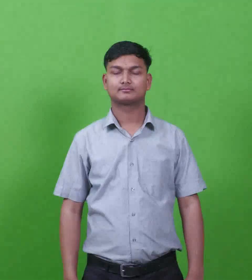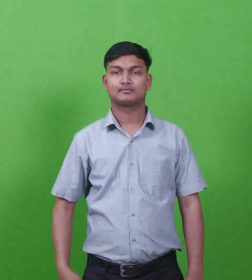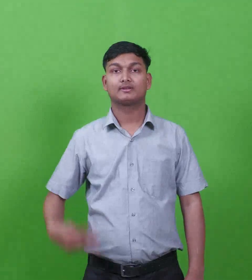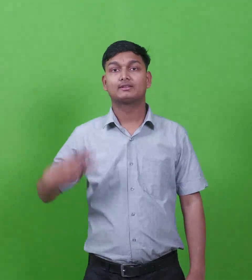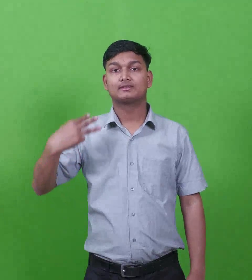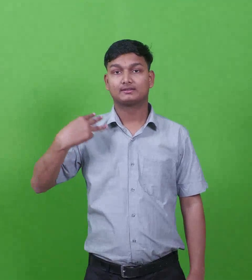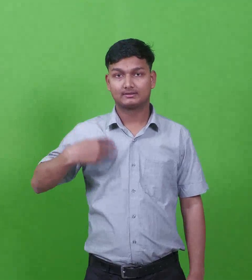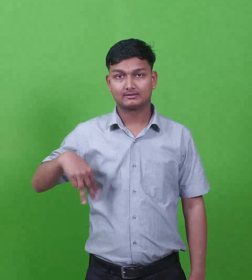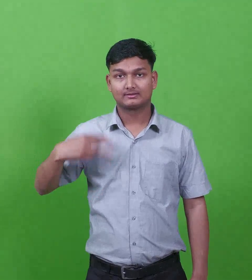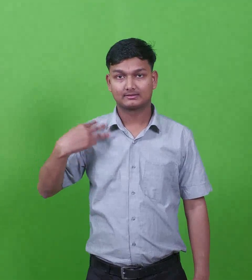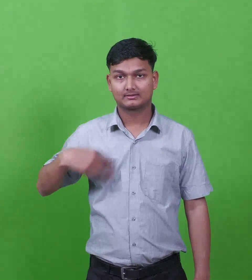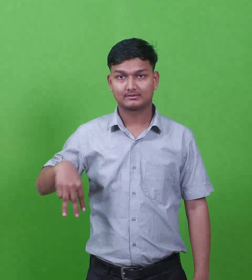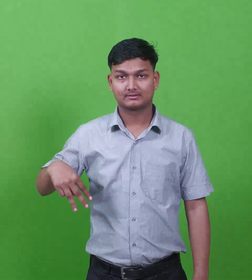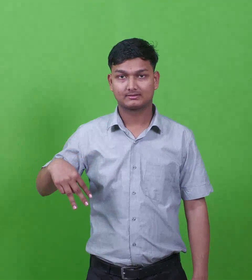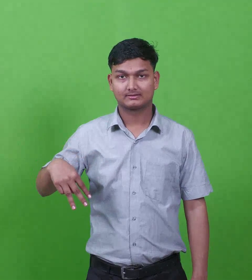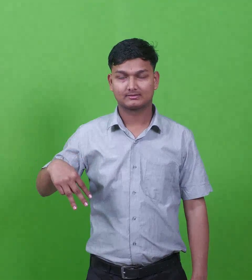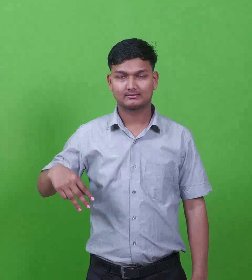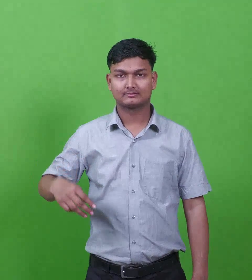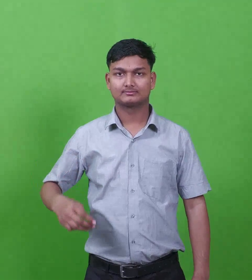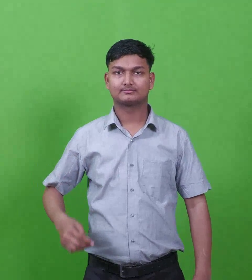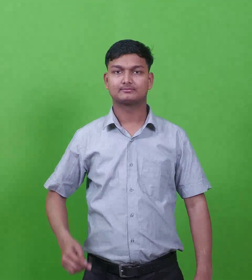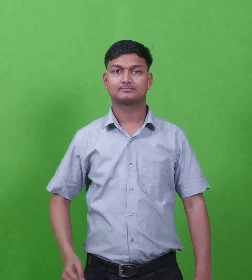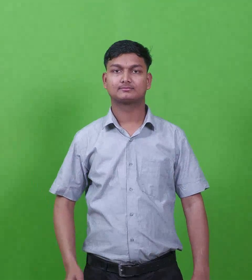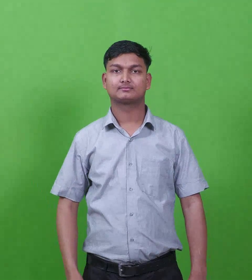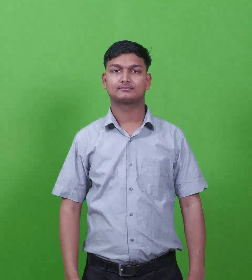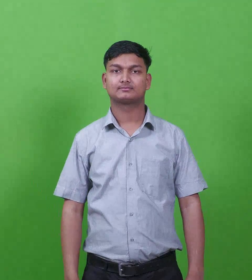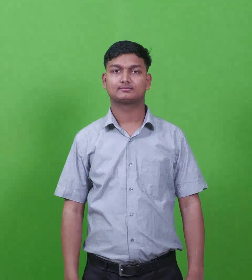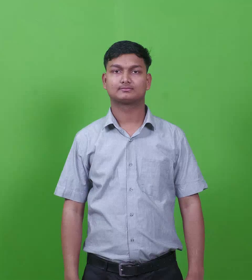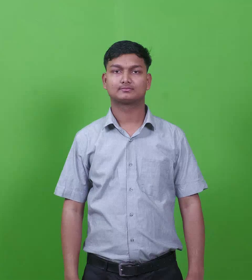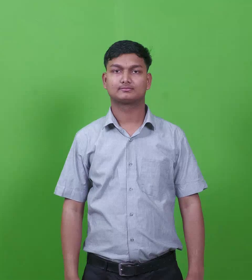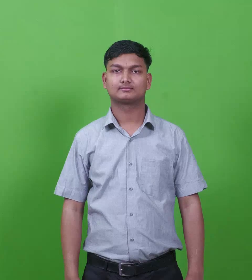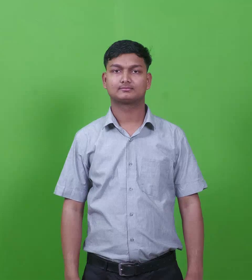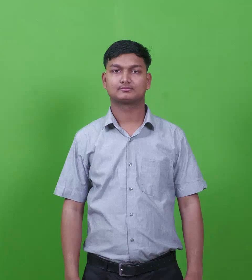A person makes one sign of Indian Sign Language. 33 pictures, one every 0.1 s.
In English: erastus
